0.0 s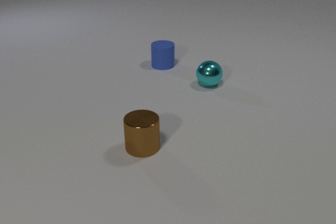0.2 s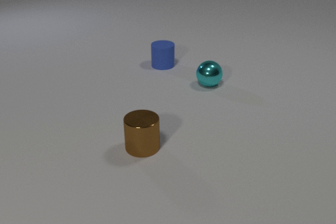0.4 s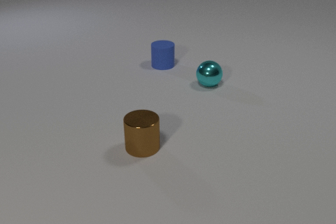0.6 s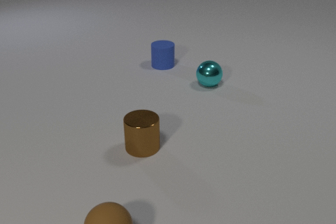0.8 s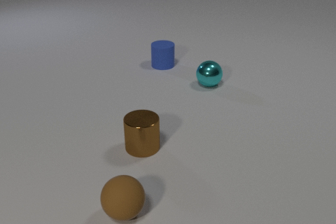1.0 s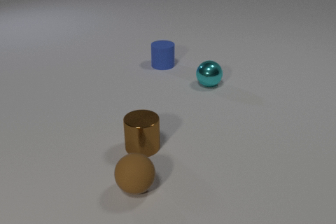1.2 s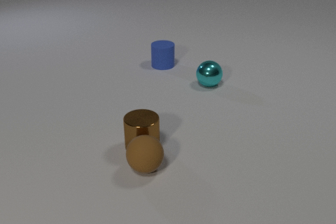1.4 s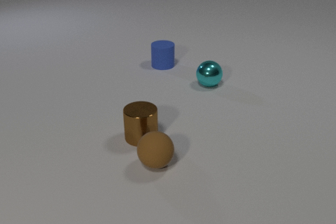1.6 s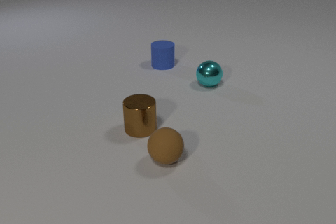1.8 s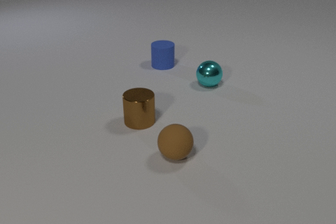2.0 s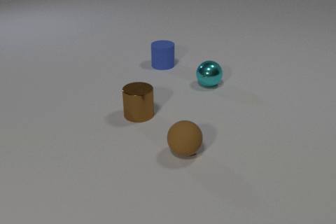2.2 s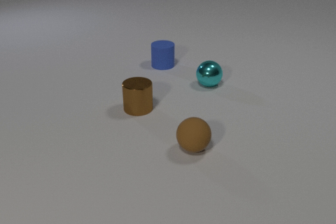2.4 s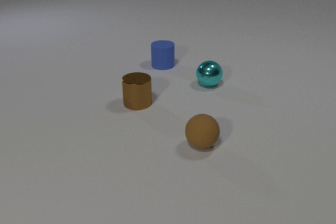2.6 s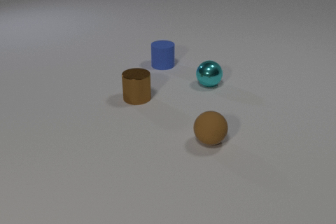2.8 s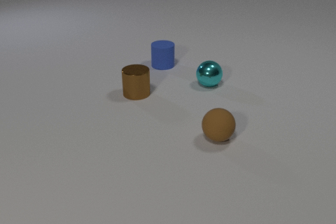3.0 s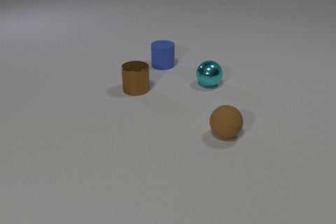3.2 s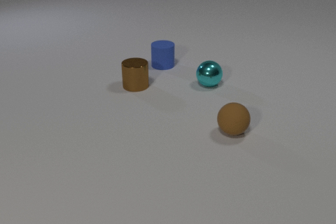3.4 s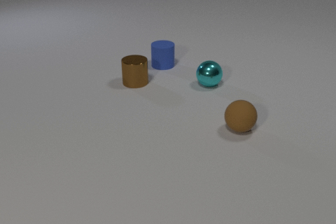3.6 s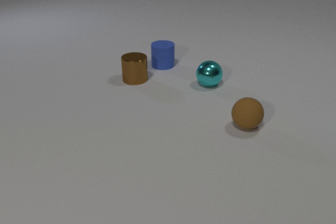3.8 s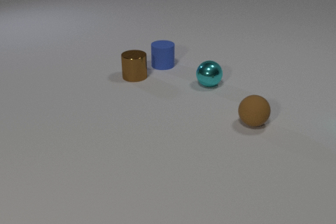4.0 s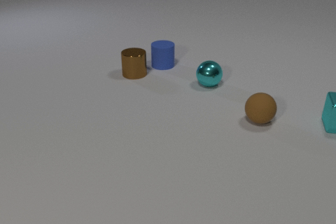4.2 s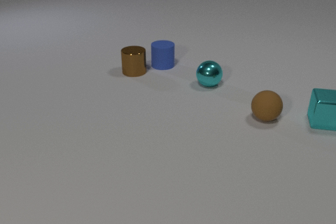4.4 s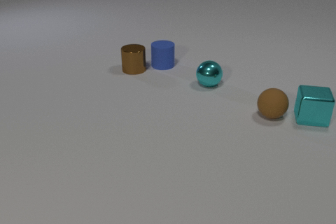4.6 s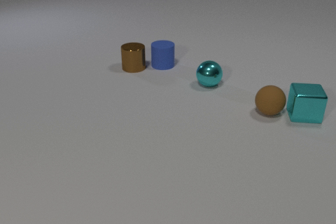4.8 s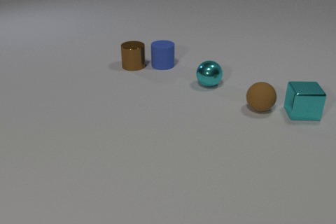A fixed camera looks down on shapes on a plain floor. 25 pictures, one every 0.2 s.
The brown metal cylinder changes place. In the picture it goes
away from the camera.
The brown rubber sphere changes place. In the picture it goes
away from the camera.
0.0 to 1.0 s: The brown rubber sphere comes in at the bottom edge, rolls away from the camera.
1.0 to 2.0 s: The brown rubber sphere rolls away from the camera and to the right. The brown metal cylinder slides away from the camera. The brown rubber sphere and the brown metal cylinder collide.
2.0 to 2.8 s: The brown rubber sphere rolls to the right and away from the camera. The brown metal cylinder slides away from the camera.
2.8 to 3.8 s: The brown rubber sphere rolls away from the camera and to the right. The brown metal cylinder slides away from the camera.
3.8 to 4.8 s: The brown rubber sphere rolls away from the camera. The brown metal cylinder slides away from the camera. The cyan metal cube comes in at the right edge, slides to the left. The brown rubber sphere and the cyan metal cube collide.
How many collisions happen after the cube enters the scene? 1.
What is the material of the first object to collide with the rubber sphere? metal.
What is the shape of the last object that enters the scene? cube.
